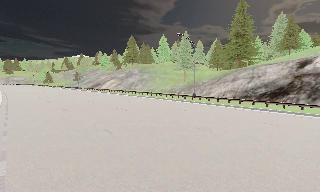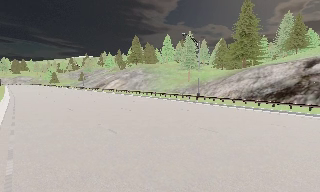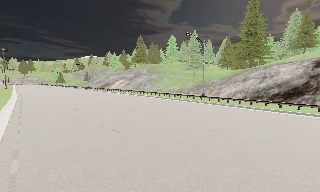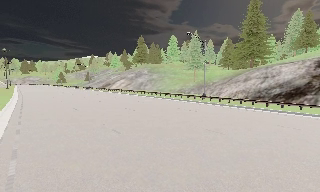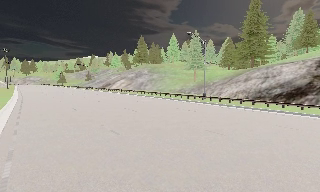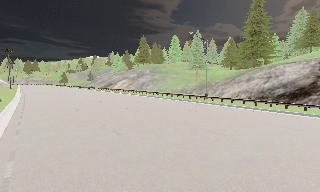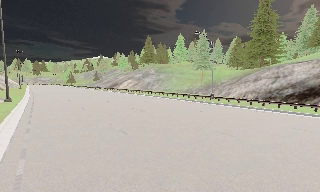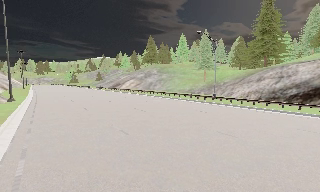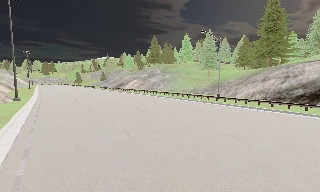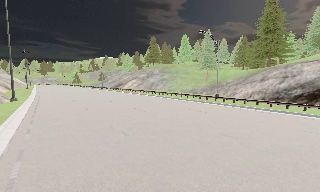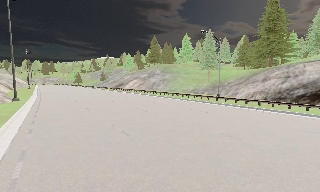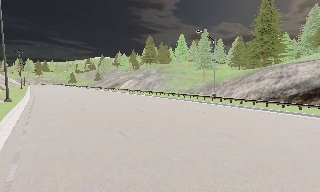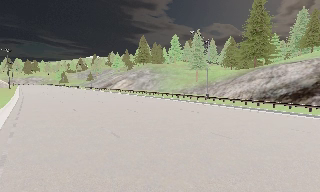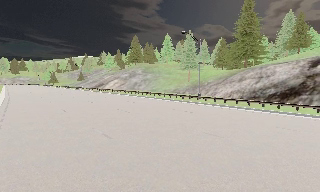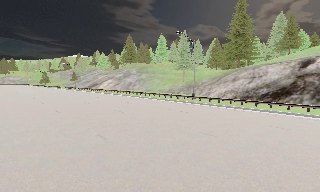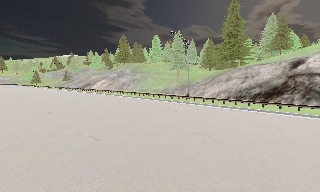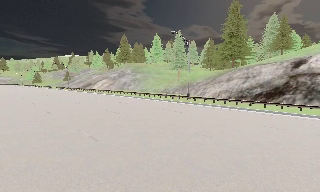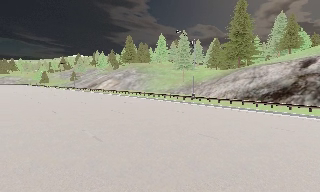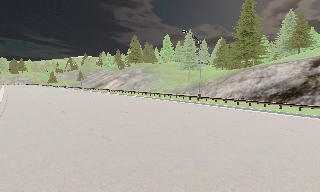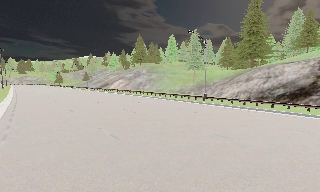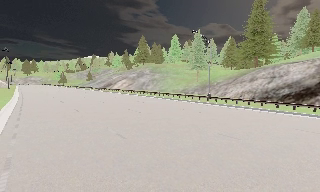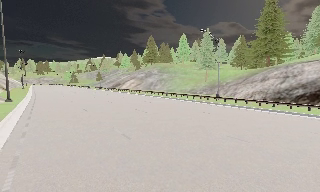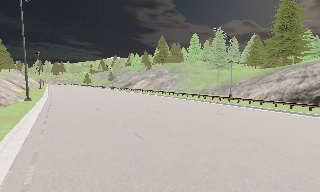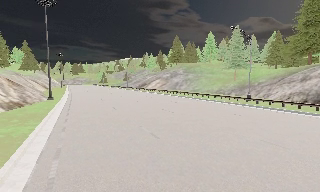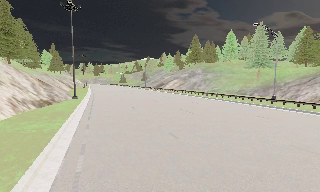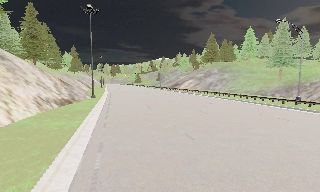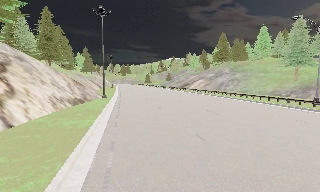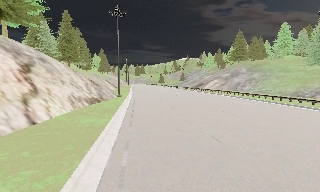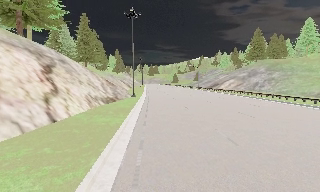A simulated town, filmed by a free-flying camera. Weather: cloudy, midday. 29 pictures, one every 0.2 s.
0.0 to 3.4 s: The camera travels forward, about 1 m, so what stands in front looms larger.
3.4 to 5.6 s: The camera pans to its left, which is counterclockwise from overhead, by about 40 degrees. It travels to its left, about 0.5 m, so close, fixed things drift to the right.
The film runs forward here.
